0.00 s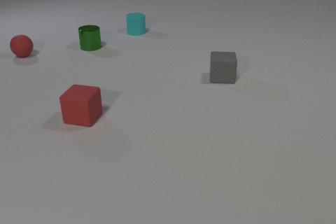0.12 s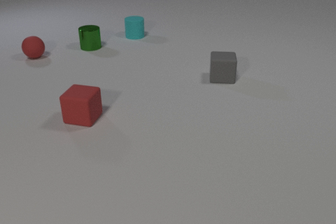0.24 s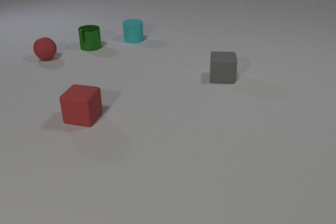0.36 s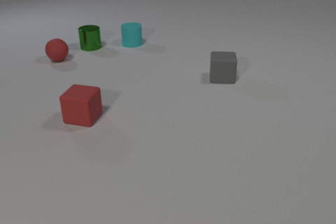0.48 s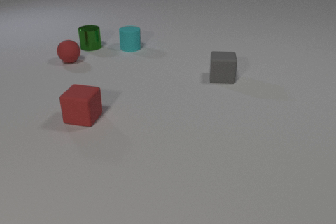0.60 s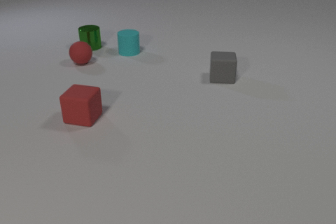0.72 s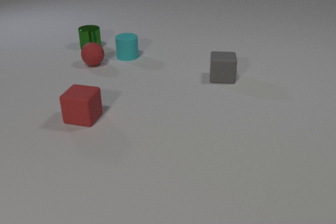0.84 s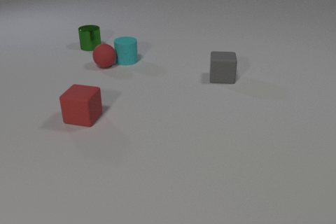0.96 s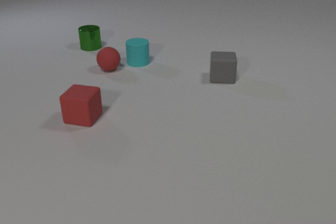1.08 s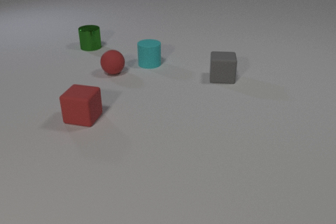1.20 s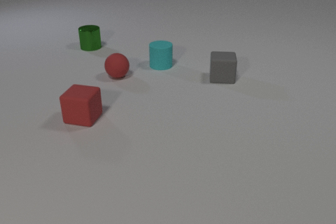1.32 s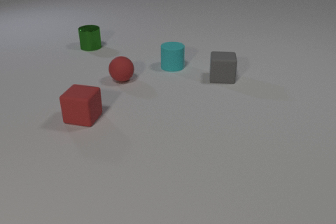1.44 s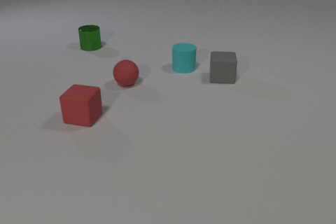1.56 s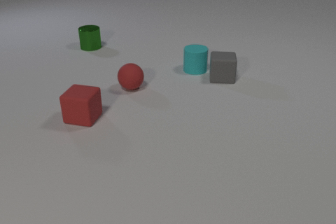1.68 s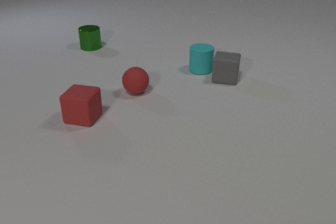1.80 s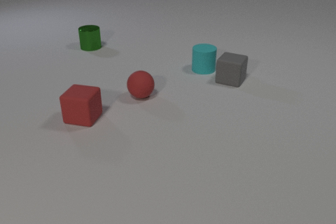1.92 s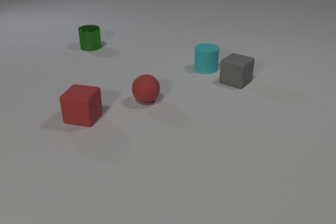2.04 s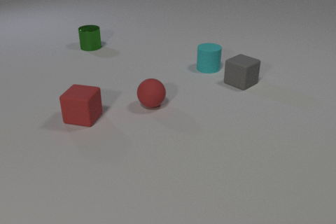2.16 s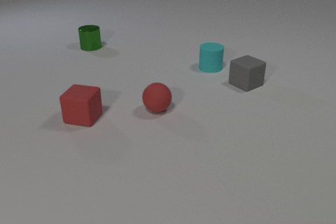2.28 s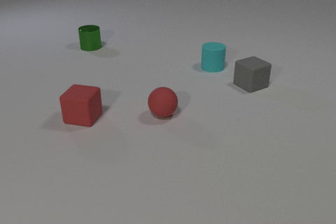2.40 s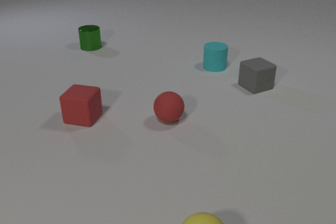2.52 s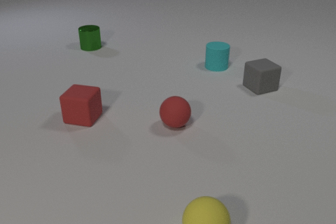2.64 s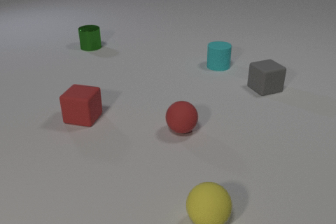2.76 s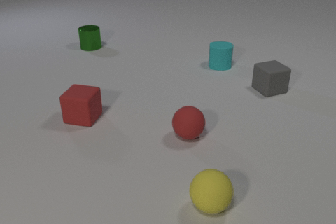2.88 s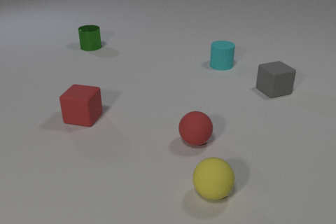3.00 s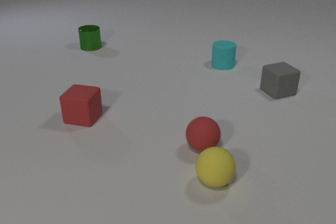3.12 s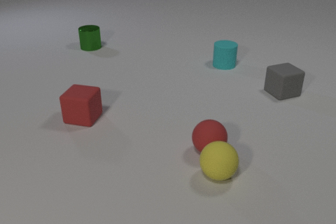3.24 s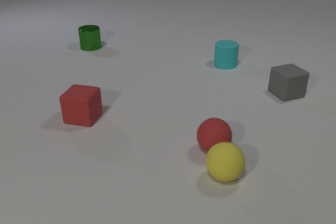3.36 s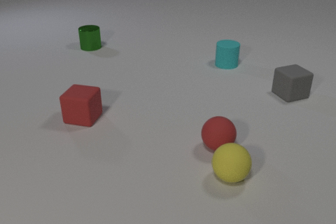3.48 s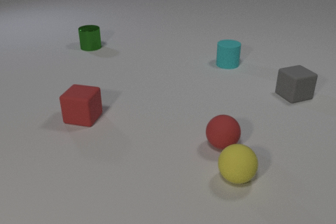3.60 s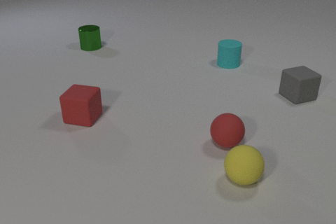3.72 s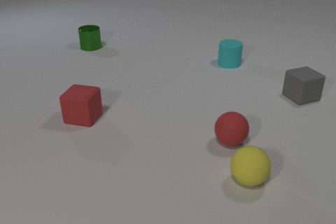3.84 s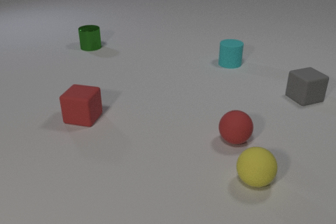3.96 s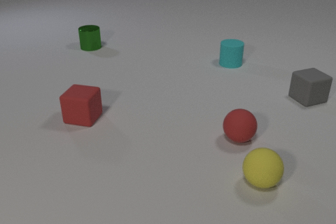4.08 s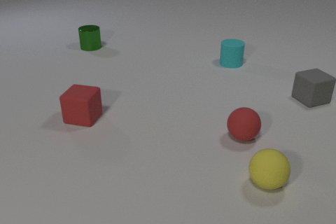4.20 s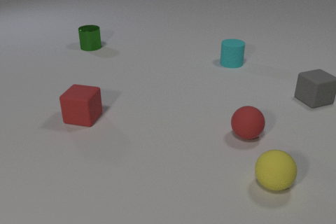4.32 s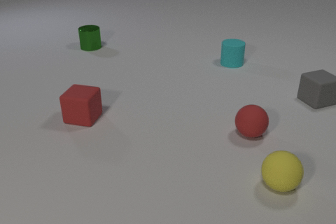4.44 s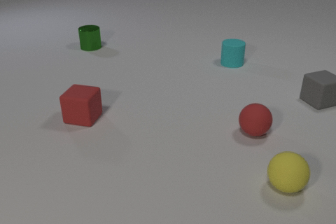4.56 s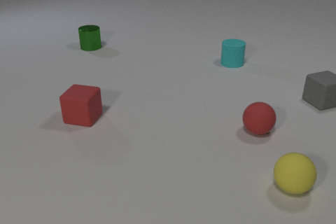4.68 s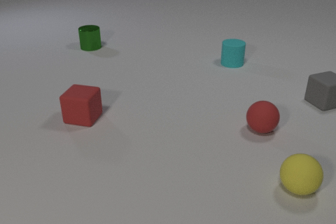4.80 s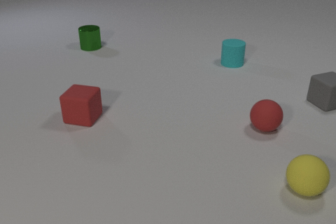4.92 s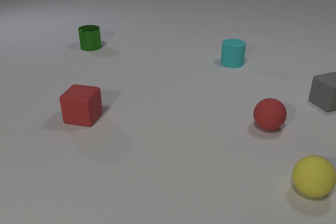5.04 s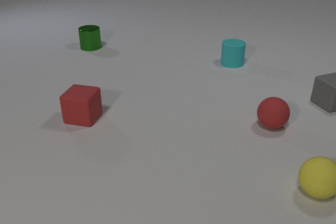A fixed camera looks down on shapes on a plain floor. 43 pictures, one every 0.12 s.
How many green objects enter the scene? 0.
What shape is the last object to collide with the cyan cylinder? cube.
How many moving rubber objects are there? 4.
0.00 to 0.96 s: The red rubber sphere rolls to the right and toward the camera. The cyan rubber cylinder slides toward the camera. The red rubber sphere and the cyan rubber cylinder collide.
0.96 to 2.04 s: The red rubber sphere rolls toward the camera and to the right. The cyan rubber cylinder slides to the right. The gray rubber cube slides to the right and toward the camera, spins clockwise seen from above by about 45 degrees, its near face sliding to the left. The cyan rubber cylinder and the gray rubber cube collide.
2.04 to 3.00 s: The red rubber sphere rolls toward the camera and to the right. The cyan rubber cylinder slides to the right and away from the camera. The gray rubber cube slides to the right, spins clockwise seen from above by about 30 degrees, its near face sliding to the left. The yellow rubber sphere comes in at the bottom edge, rolls away from the camera.
3.00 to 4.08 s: The red rubber sphere rolls to the right and away from the camera. The cyan rubber cylinder slides to the right and away from the camera. The gray rubber cube slides to the right. The yellow rubber sphere rolls to the right. The red rubber sphere and the yellow rubber sphere collide.
4.08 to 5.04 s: The red rubber sphere rolls away from the camera and to the right. The gray rubber cube slides to the right. The yellow rubber sphere rolls to the right.
